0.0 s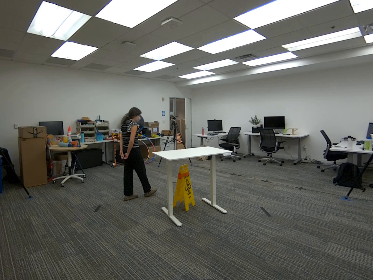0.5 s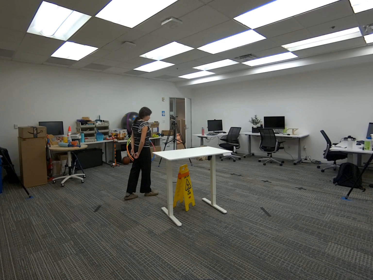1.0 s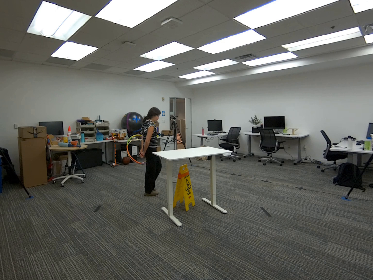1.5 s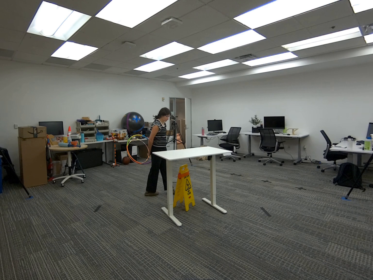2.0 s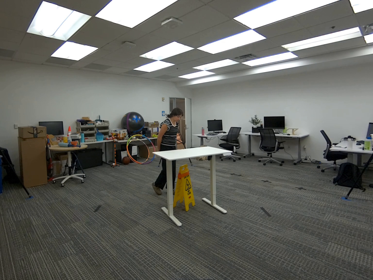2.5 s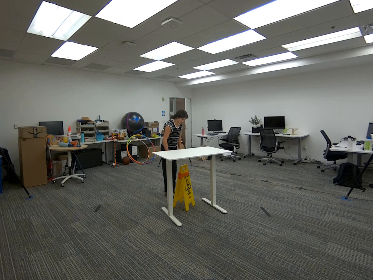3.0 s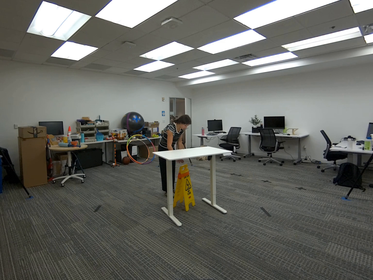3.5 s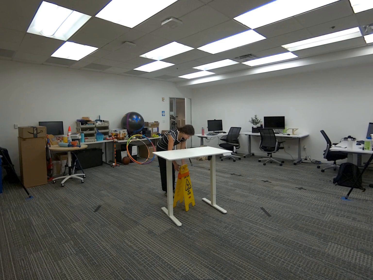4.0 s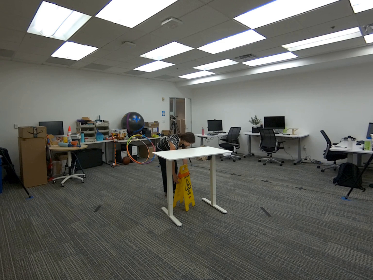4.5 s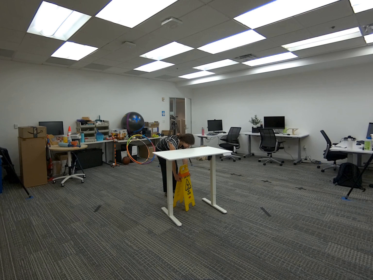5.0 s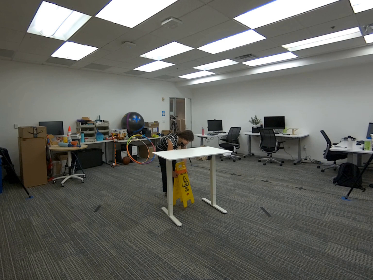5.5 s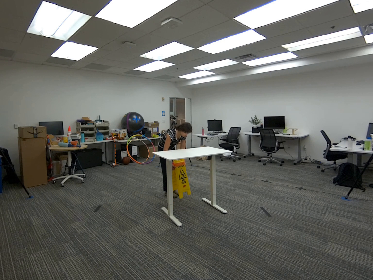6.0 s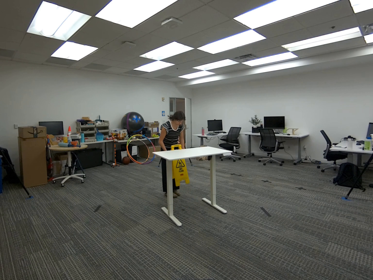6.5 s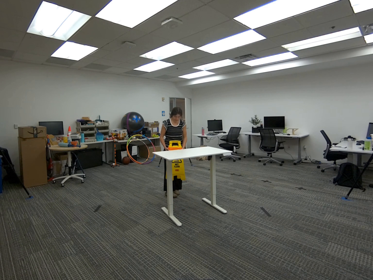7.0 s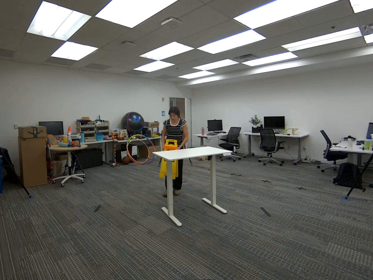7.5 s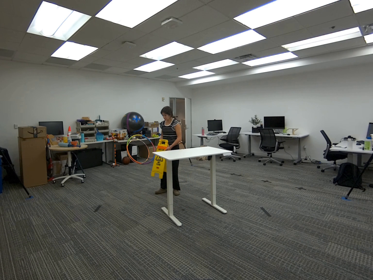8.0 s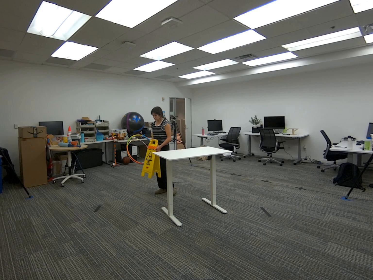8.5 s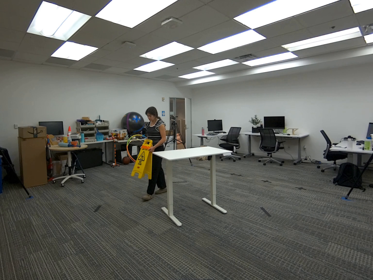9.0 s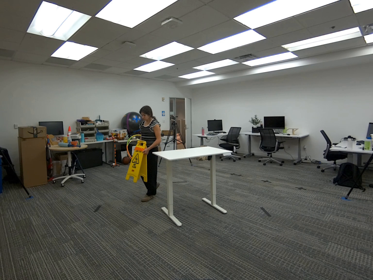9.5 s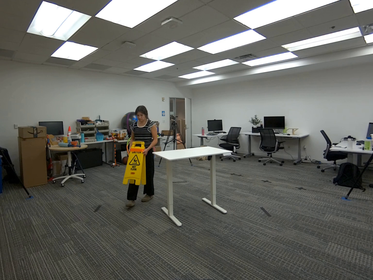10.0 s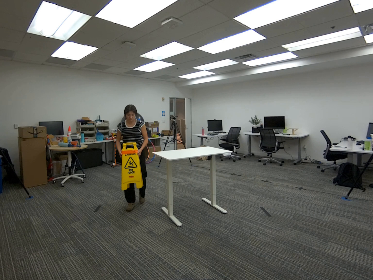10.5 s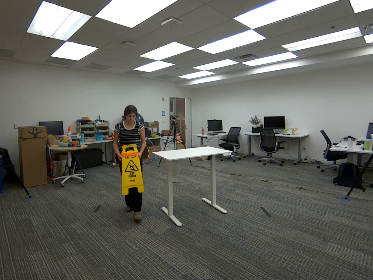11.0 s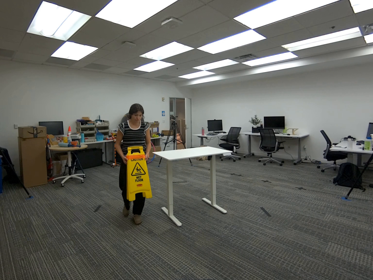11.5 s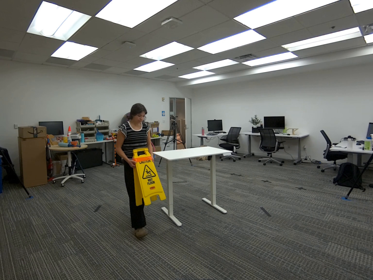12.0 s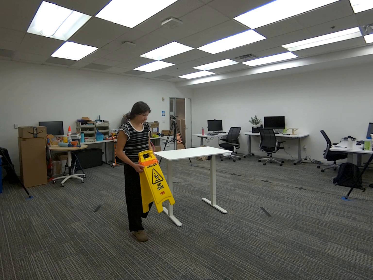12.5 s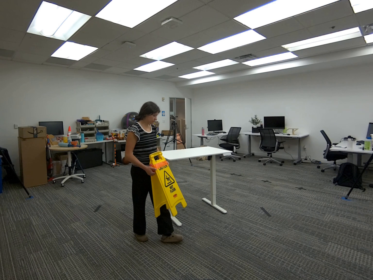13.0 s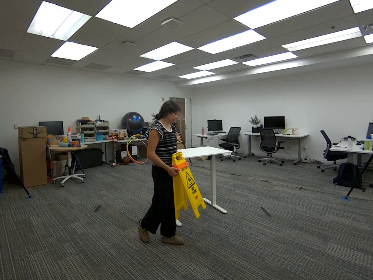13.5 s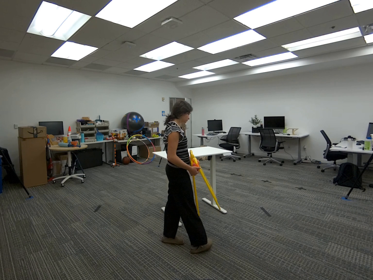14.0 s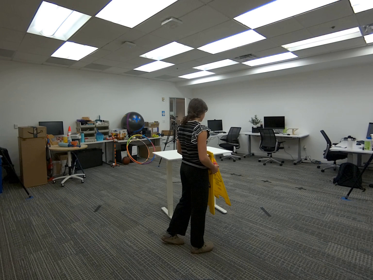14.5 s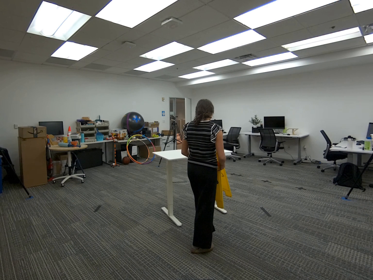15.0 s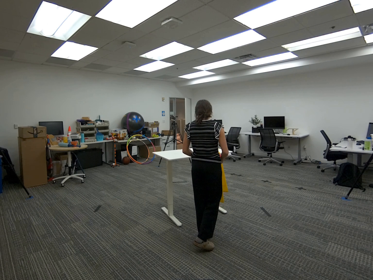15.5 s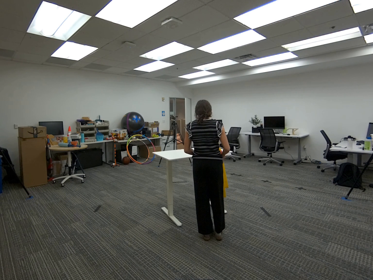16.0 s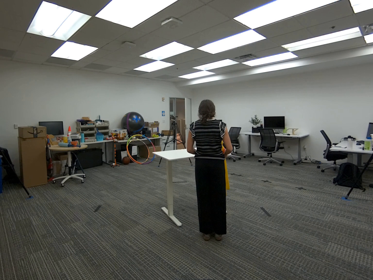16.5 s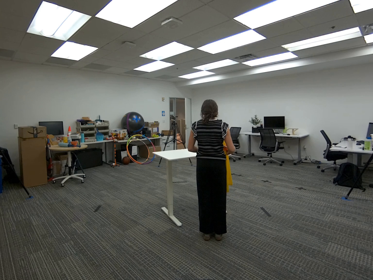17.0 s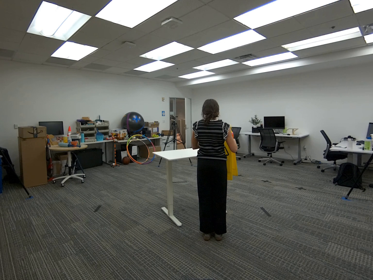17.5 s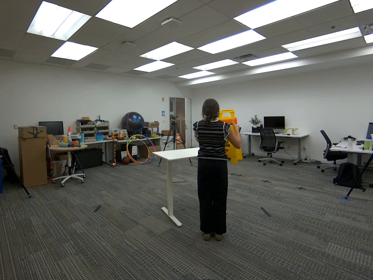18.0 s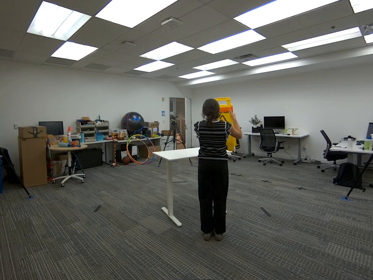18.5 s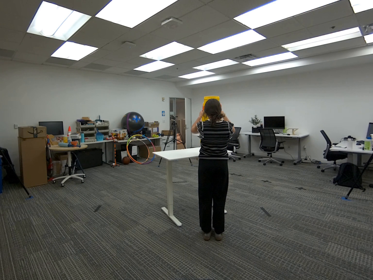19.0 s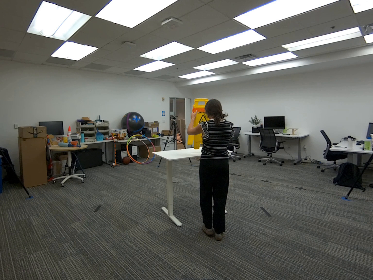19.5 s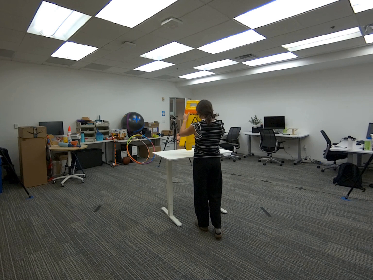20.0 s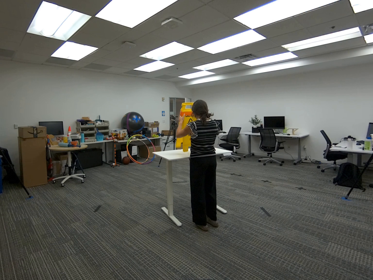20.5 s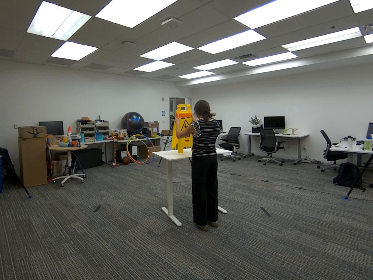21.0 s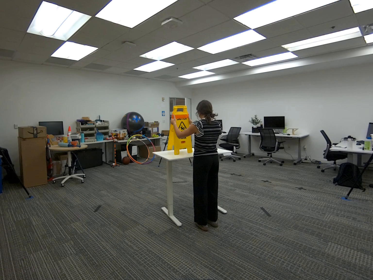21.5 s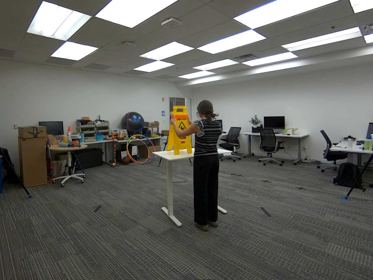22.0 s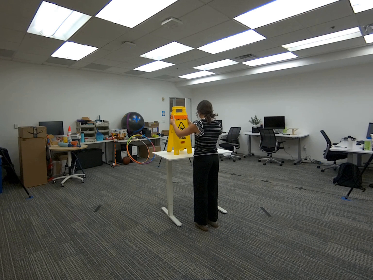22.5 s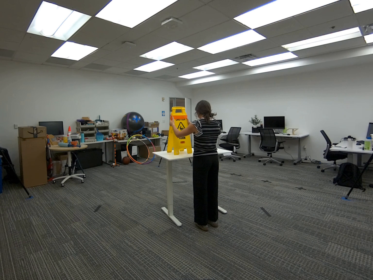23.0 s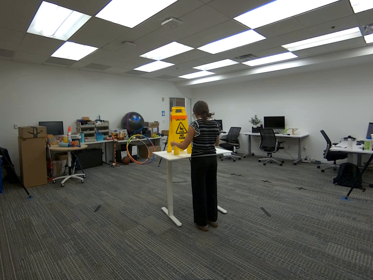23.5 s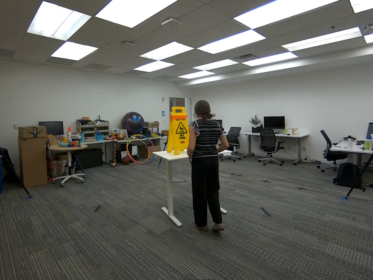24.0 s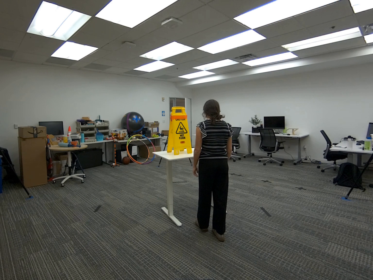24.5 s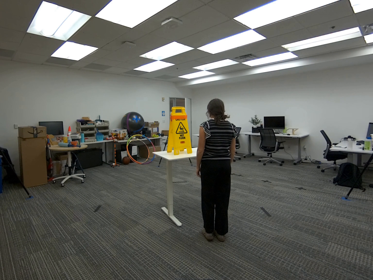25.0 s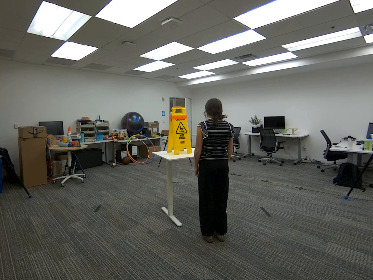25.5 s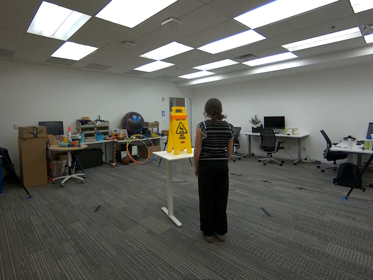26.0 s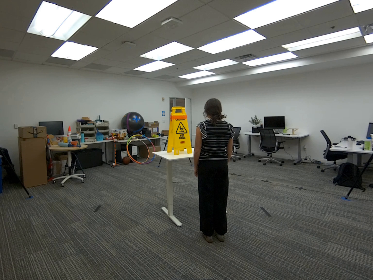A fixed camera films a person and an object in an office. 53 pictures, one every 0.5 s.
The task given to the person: Walk to the wet floor sign on the ground standing upright, pick it up with one hand, hold and walk to the white desk and place the sign on top of the desk.
